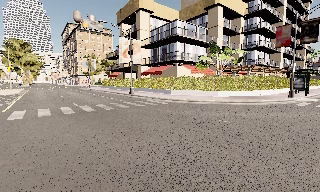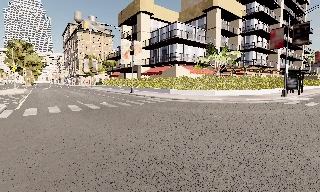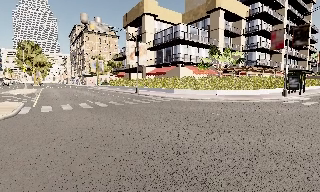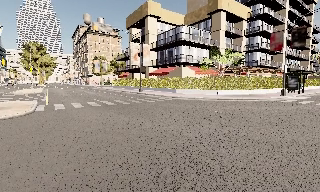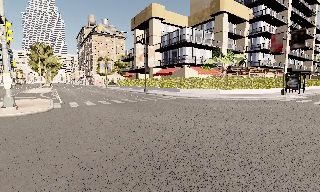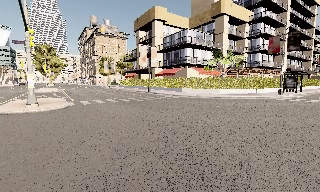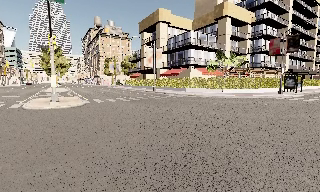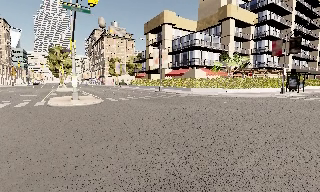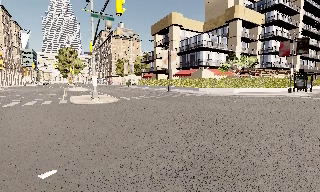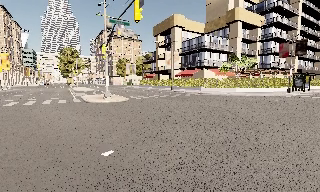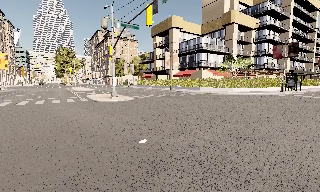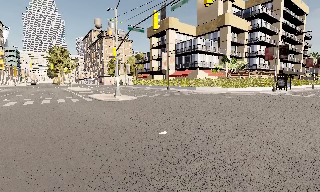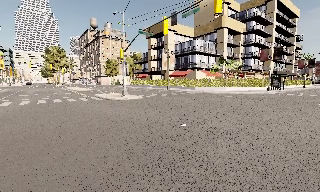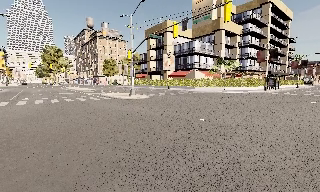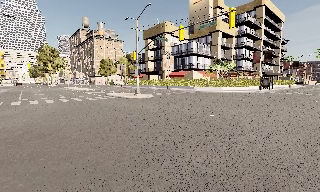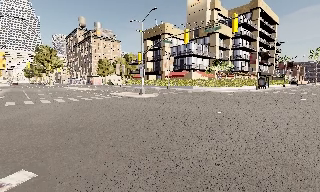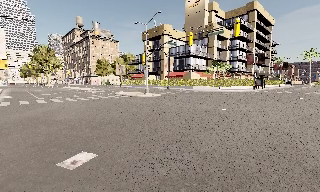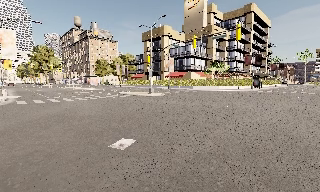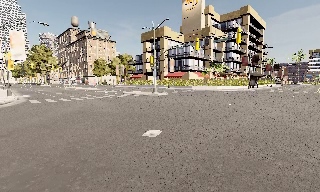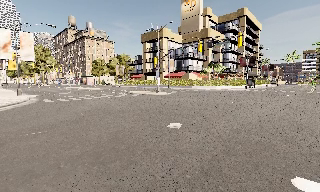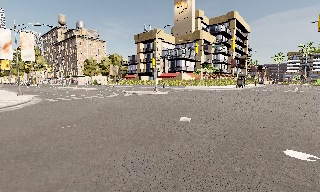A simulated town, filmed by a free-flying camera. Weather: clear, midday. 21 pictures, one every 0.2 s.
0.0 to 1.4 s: The camera travels backward, about 6 m, so what stands in front gets smaller.
1.4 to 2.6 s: The camera travels to its left and backward, about 7 m, so close, fixed things drift to the right.
2.6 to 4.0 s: The camera pans to its right, which is clockwise from overhead, by about 10 degrees. It travels to its left and backward, about 8 m, so close, fixed things drift to the right.
The film runs backward here.
